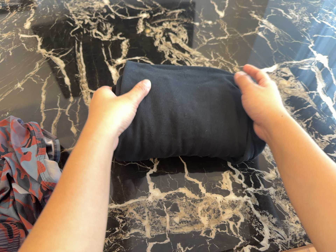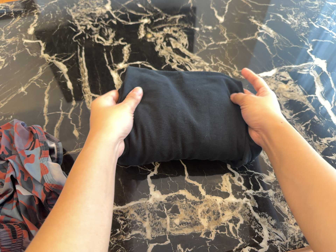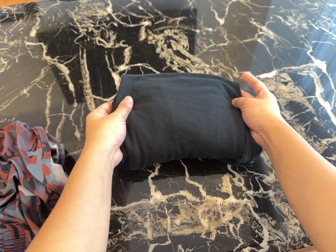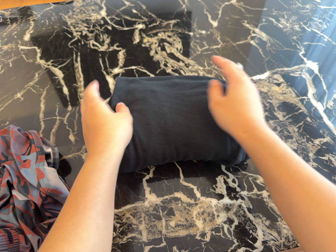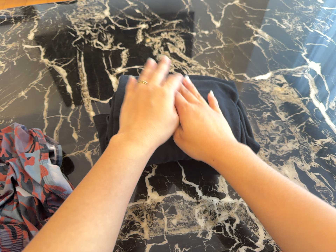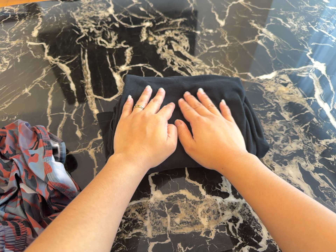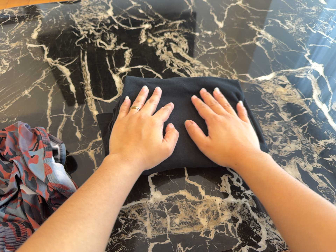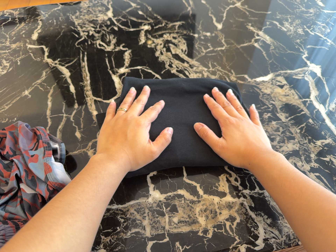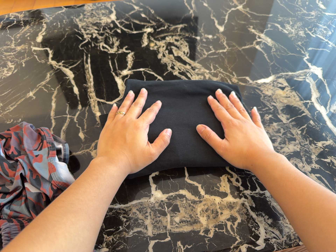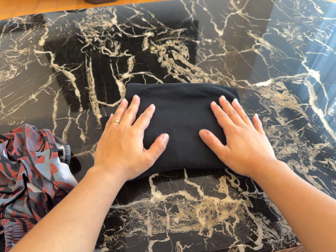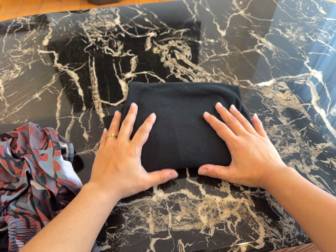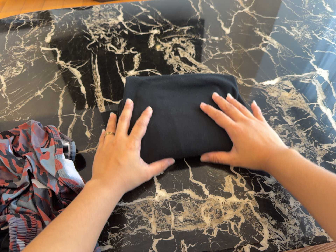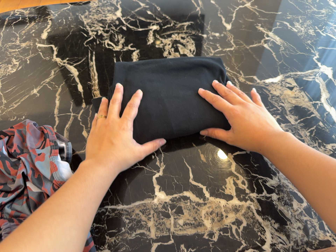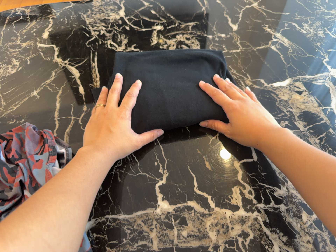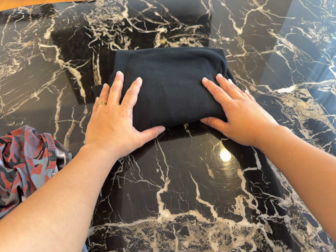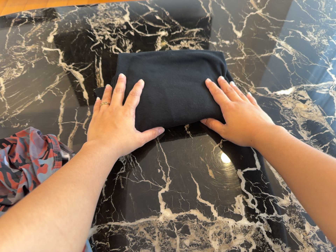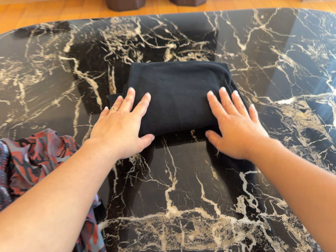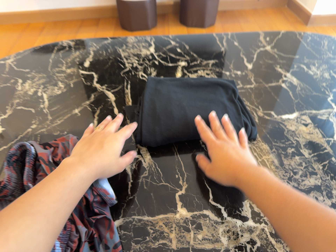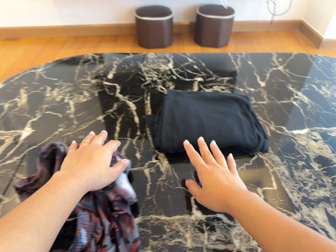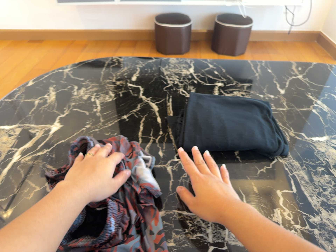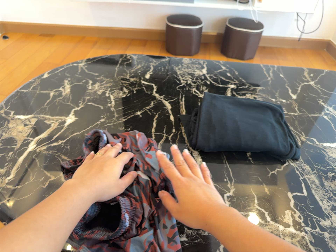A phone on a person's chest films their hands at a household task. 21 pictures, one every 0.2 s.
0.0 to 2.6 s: The camera shifts only a little, or ends up much as it began.
2.6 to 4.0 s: The camera travels backward, to its left and toward the bottom of its view, about 18 cm, so what stands in front gets smaller. Its aim tips toward the top of its view by about 15 degrees. It rolls about its line of sight by about 10 degrees, and the scene rotates clockwise.
The film runs forward here.
